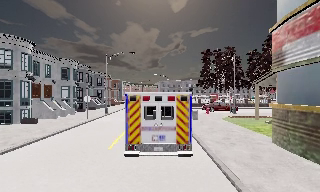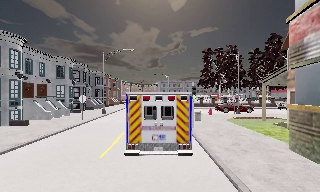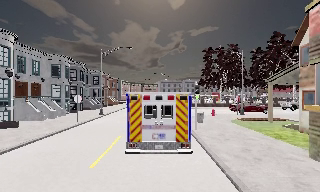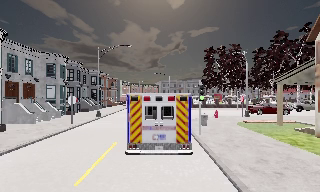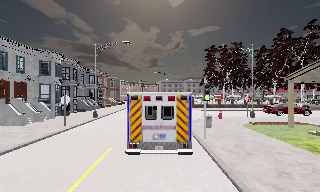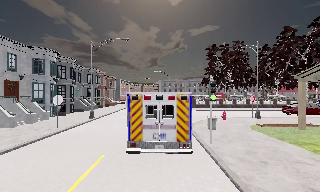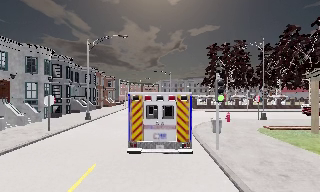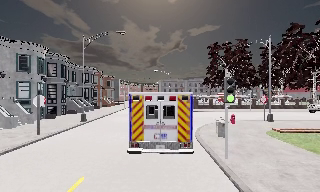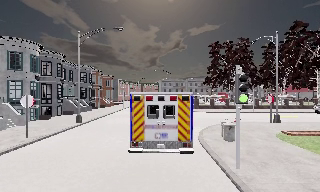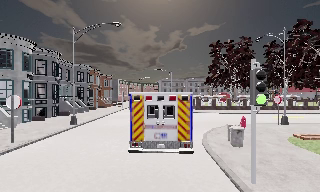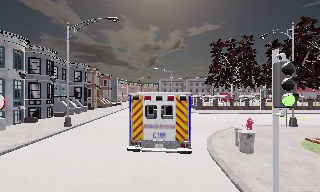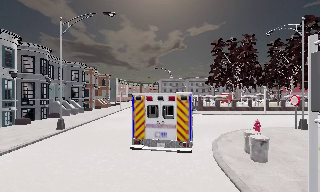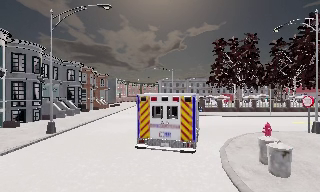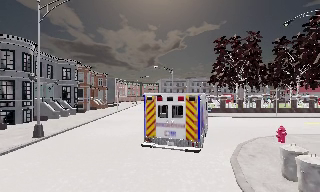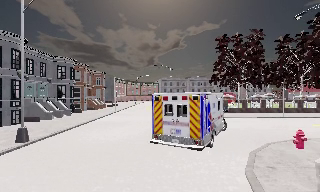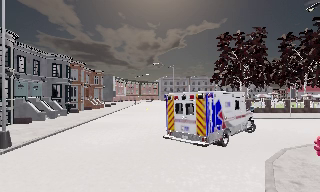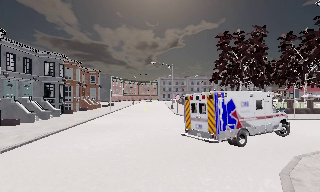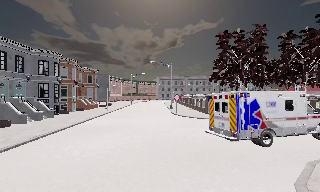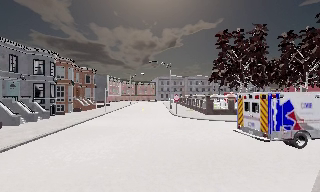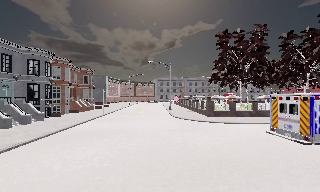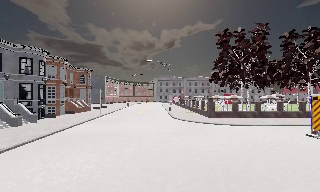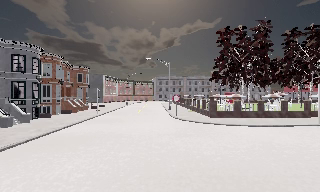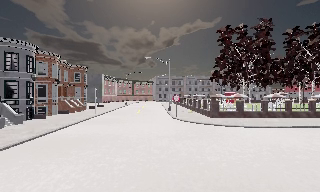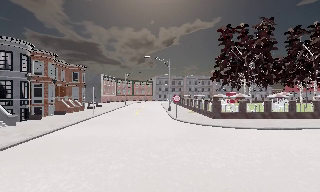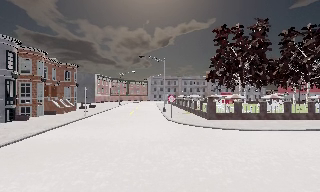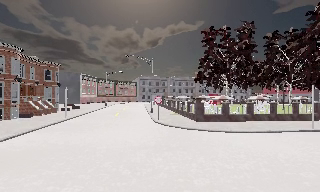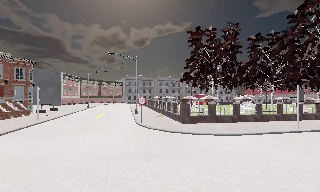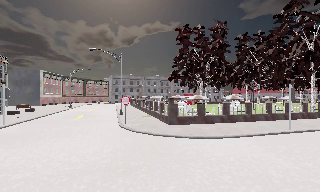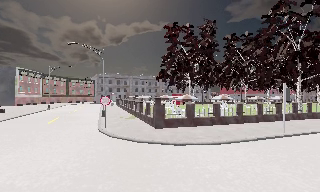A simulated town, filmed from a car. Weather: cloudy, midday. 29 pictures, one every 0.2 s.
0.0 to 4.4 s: The camera travels forward, about 18 m, so what stands in front looms larger.
4.4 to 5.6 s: The camera pans to its right, which is clockwise from overhead, by about 20 degrees. It travels forward, about 5 m, so what stands in front looms larger. It gains speed.
The film runs forward here.
